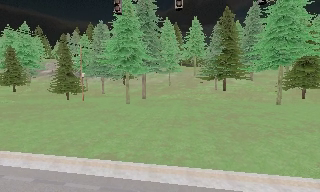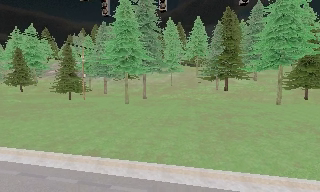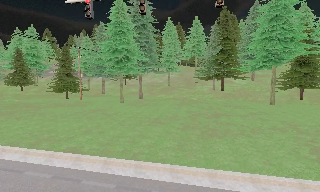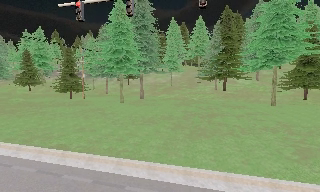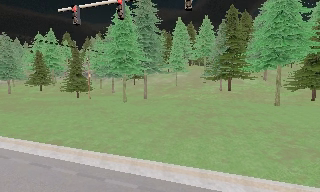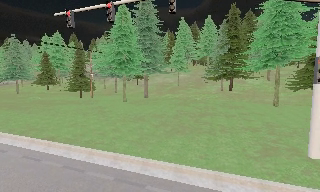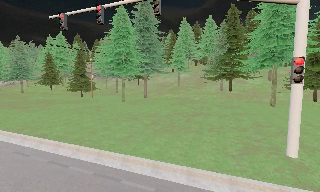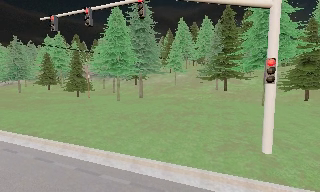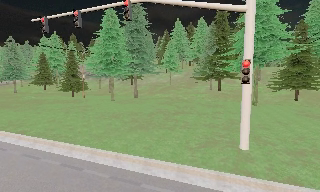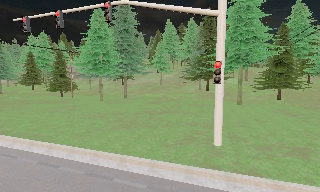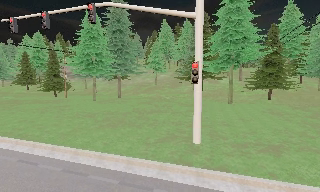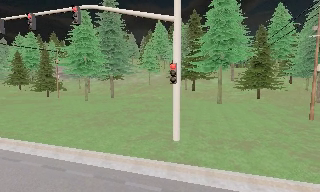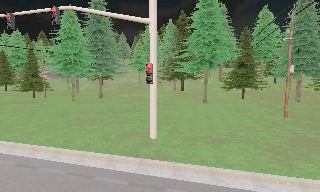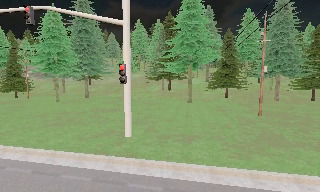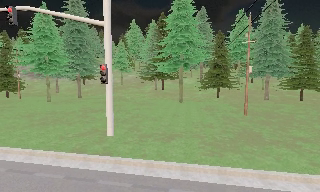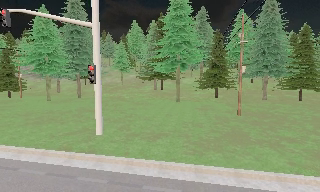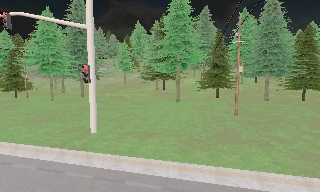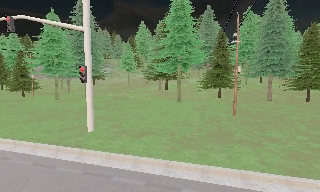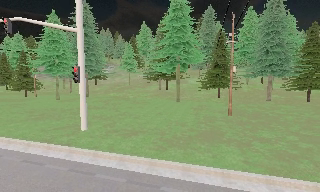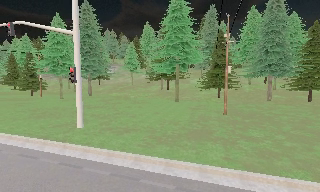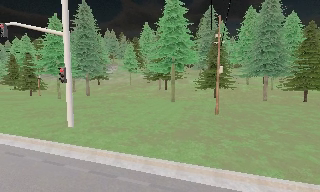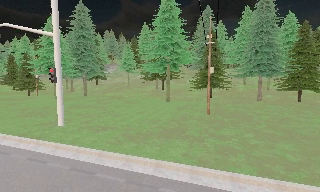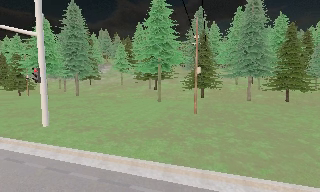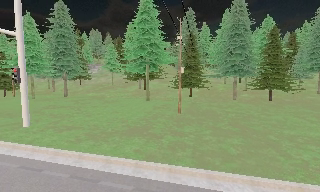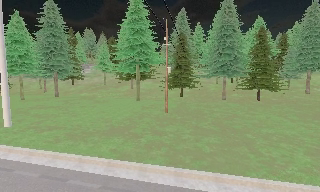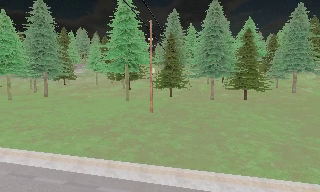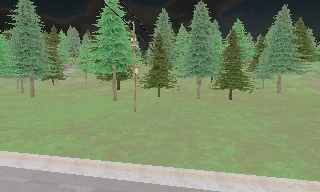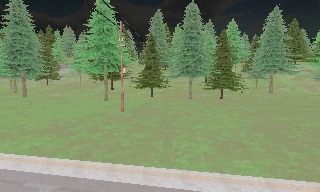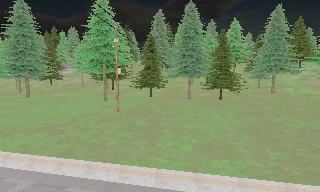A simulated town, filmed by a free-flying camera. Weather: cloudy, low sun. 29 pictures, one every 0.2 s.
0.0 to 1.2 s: The camera pans to its left, which is counterclockwise from overhead, by about 10 degrees. It travels to its right, about 5 m, so close, fixed things drift to the left.
1.2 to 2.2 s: The camera travels to its right and backward, about 3.5 m, so close, fixed things drift to the left.
2.2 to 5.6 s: The camera travels to its right, about 13 m, so close, fixed things drift to the left.
The film runs backward here.
